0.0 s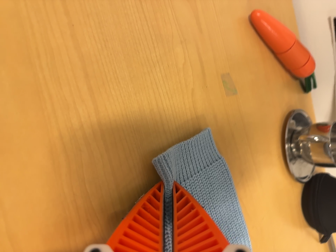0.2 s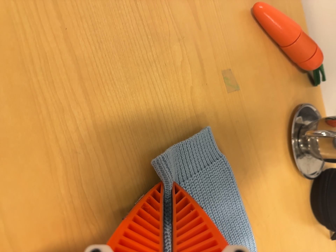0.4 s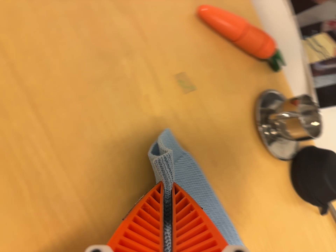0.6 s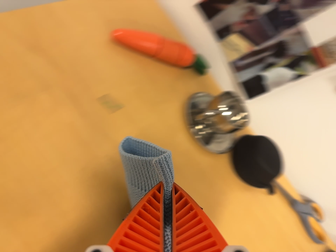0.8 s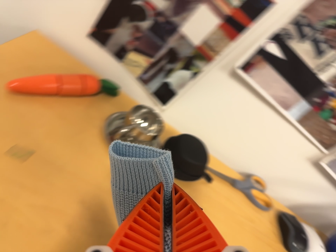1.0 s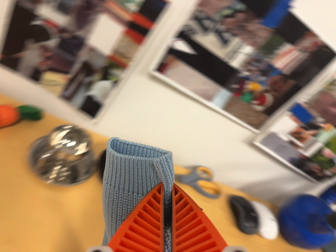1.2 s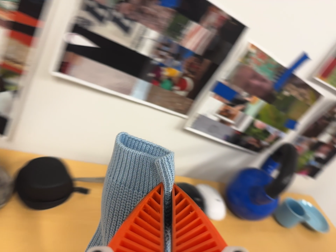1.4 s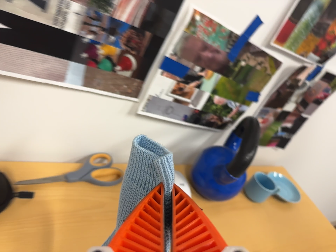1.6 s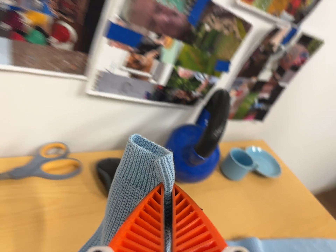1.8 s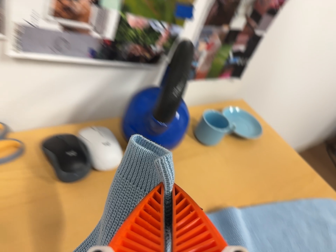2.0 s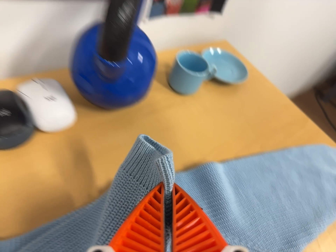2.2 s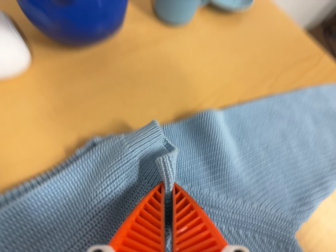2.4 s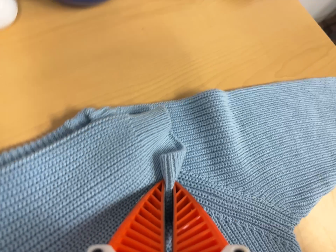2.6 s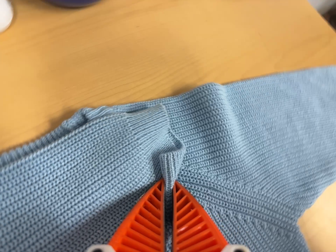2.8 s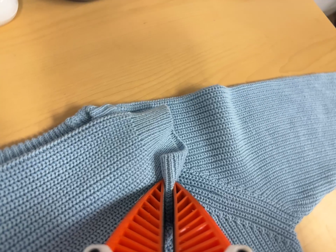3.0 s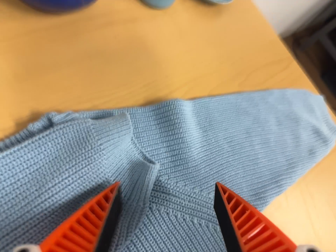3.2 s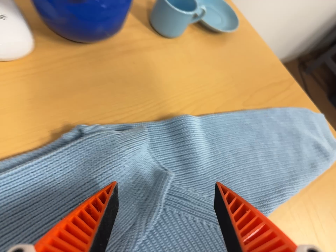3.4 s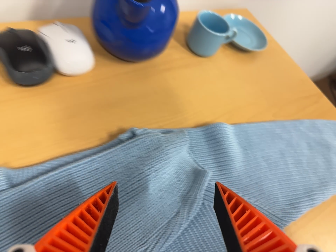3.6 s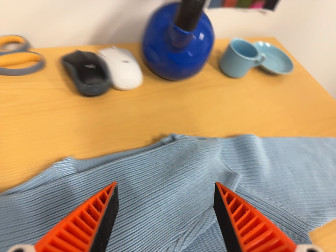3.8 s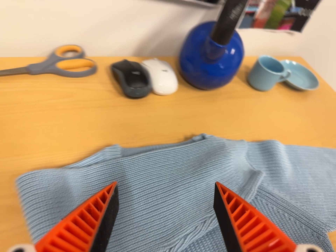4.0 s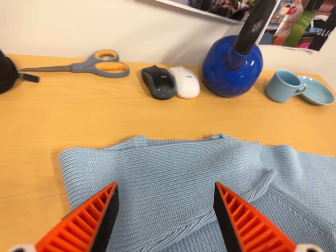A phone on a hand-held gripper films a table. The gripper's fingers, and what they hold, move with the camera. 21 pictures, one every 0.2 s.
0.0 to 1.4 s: The scene slides to the left, as the camera pans about 30 degrees to its right. It travels to its right, about 40 cm, so close, fixed things drift to the left. It rolls about its line of sight by about 70 degrees, and the scene rotates counterclockwise.
1.4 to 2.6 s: The camera travels forward and to its right, about 36 cm. Its aim tips toward the bottom of its view by about 35 degrees, and the scene shifts upward. It rolls about its line of sight by about 15 degrees, and the scene rotates counterclockwise.
2.6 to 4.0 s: The camera pans to its left by about 15 degrees. It travels backward and toward the bottom of its view, about 28 cm, so what stands in front gets smaller. Its aim tips toward the top of its view by about 25 degrees. It rolls about its line of sight by about 15 degrees, and the scene rotates clockwise.
The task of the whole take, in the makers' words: left arm across.
The film runs forward here.
